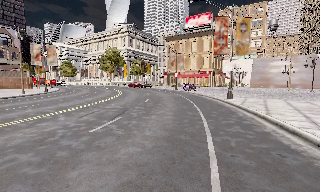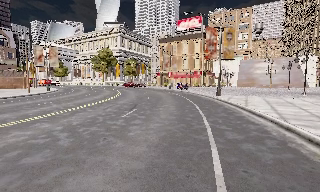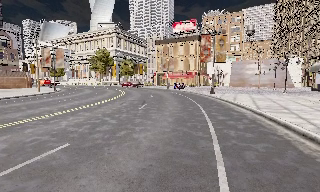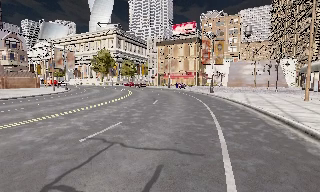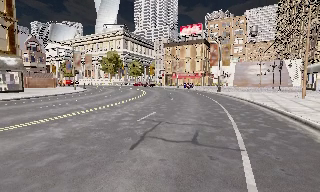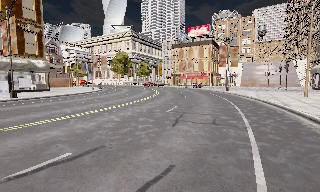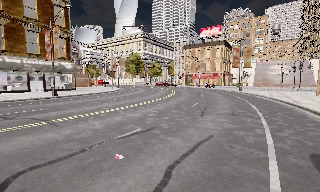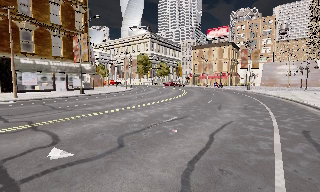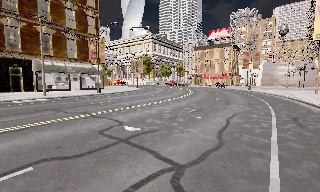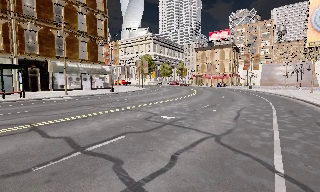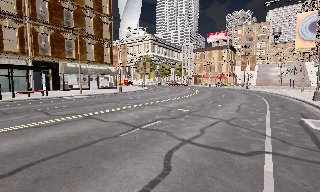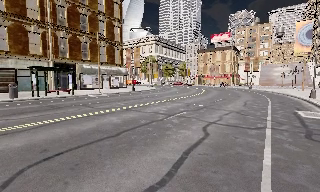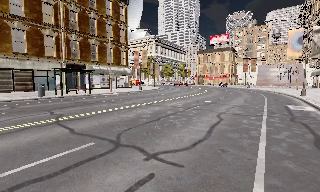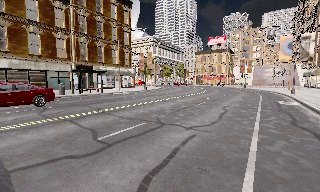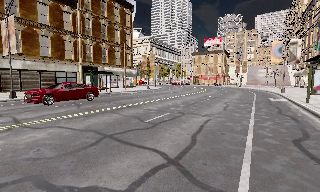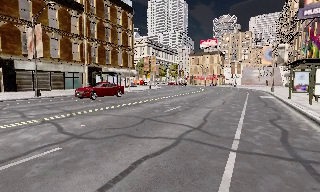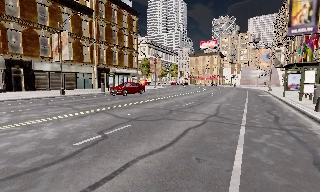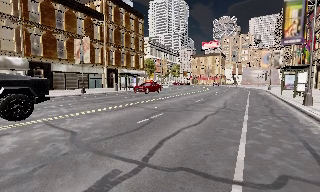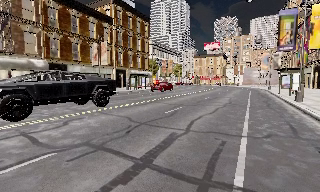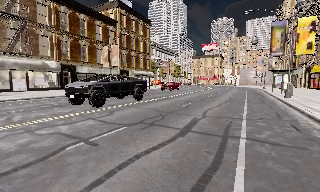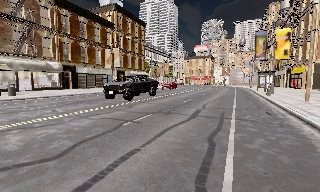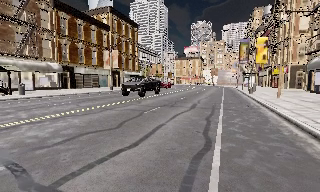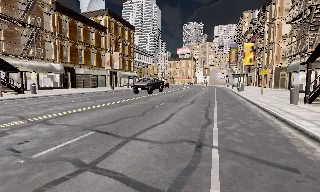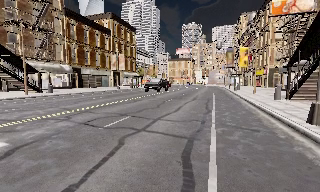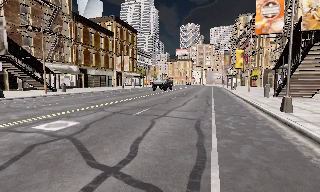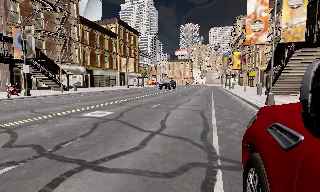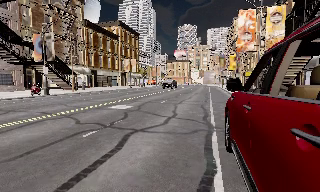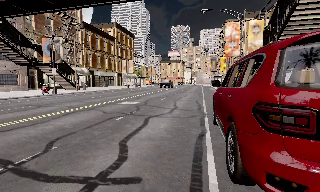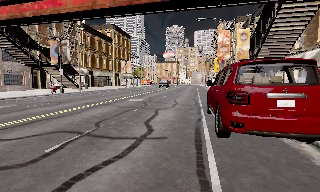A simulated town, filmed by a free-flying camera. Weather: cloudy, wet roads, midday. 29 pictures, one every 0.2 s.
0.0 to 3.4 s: The camera travels backward and to its left, about 40 m, so what stands in front gets smaller.
3.4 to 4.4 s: The camera pans to its right, which is clockwise from overhead, by about 10 degrees. It travels backward and to its left, about 12 m, so what stands in front gets smaller.
4.4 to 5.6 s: The camera travels backward, about 13 m, so what stands in front gets smaller.
The film runs backward here.
